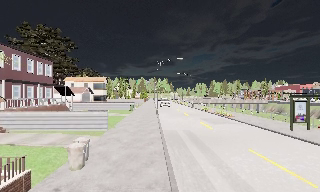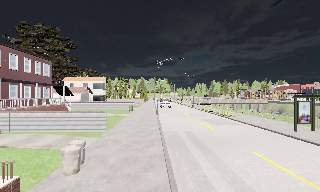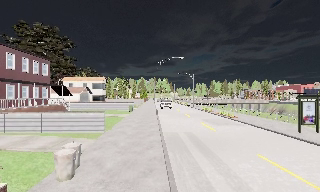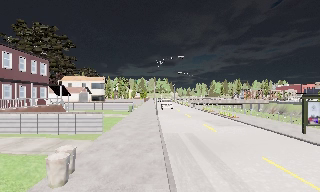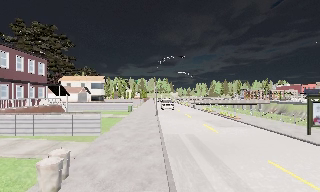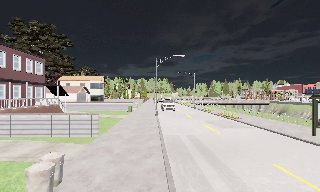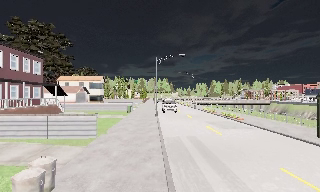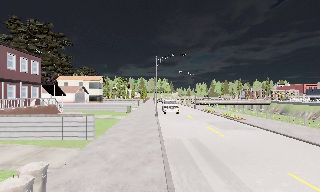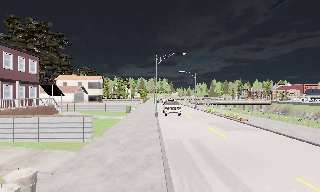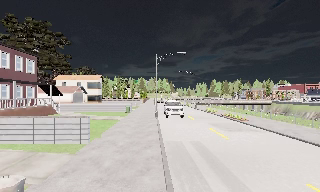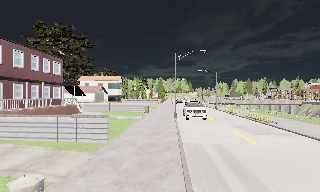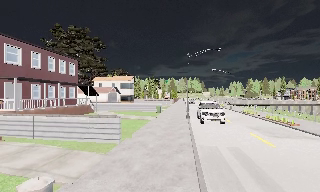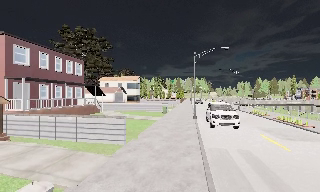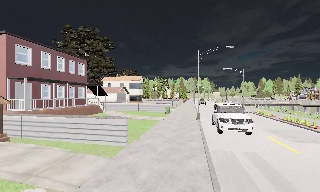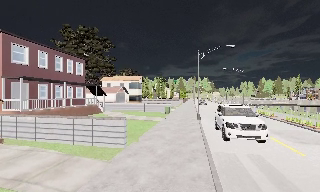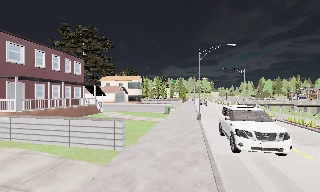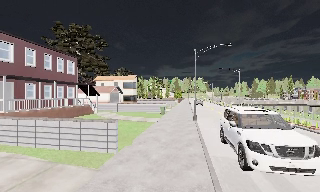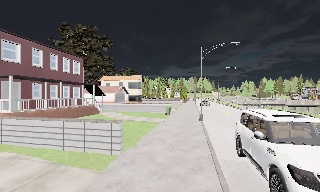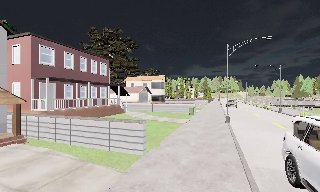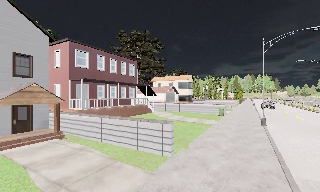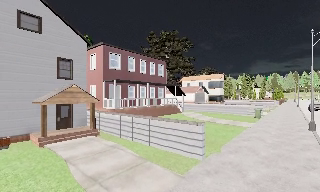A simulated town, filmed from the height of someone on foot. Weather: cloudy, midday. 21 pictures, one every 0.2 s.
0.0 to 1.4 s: The camera travels forward, about 2.5 m, so what stands in front looms larger.
1.4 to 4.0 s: The scene slides to the right, as the camera pans about 40 degrees to its left. It travels forward, about 3.5 m.
The film runs forward here.
